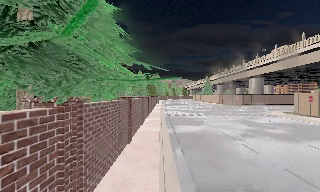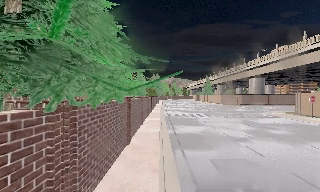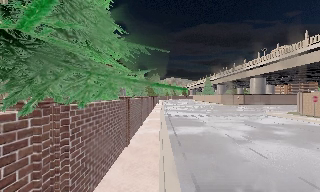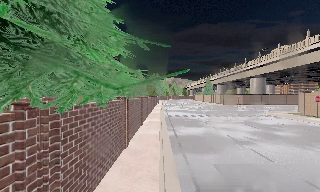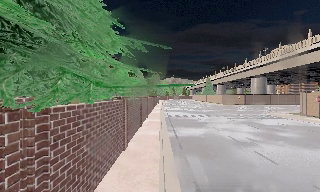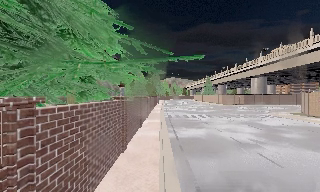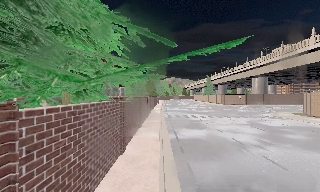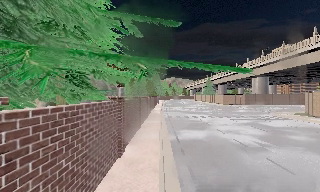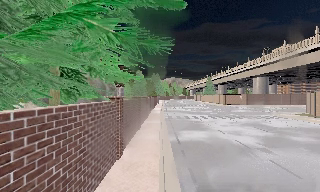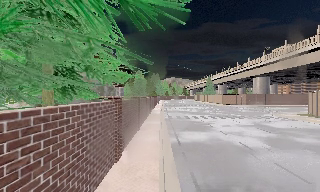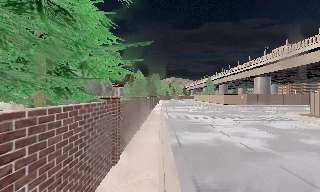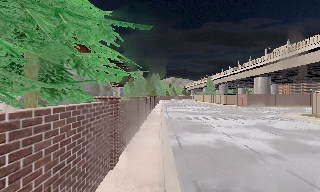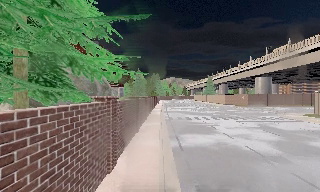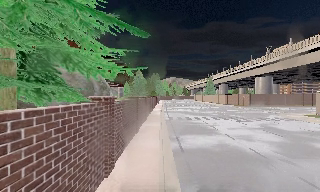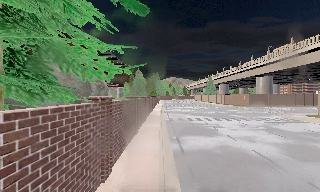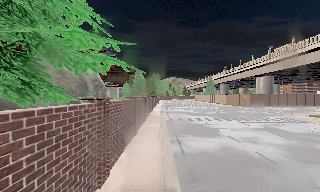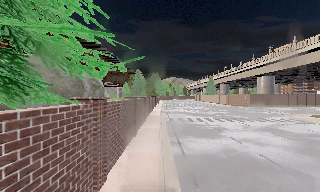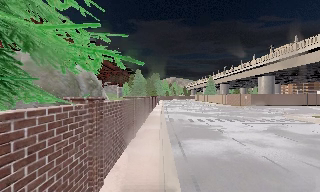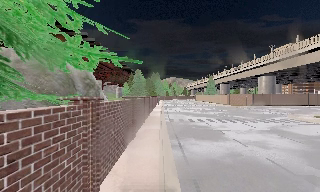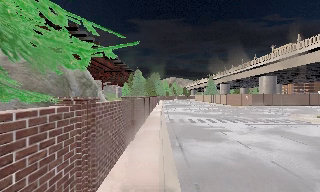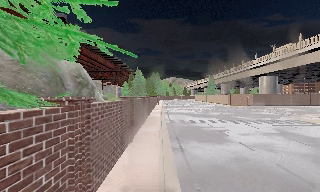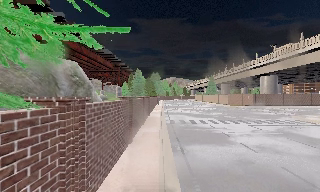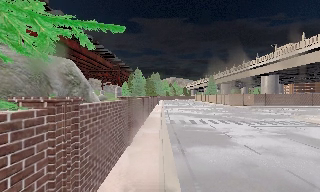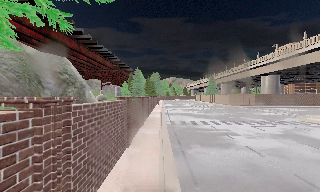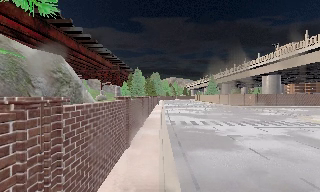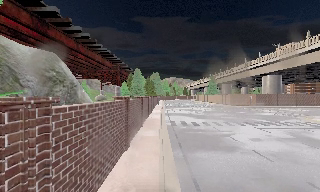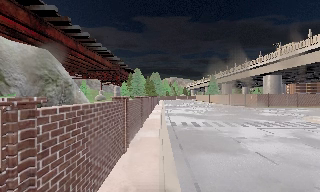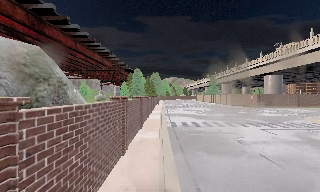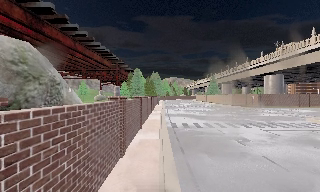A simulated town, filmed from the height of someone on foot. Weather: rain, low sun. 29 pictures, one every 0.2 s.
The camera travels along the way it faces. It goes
forward.
0.0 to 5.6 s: The camera travels forward, about 8 m, so what stands in front looms larger.
The film runs forward here.
